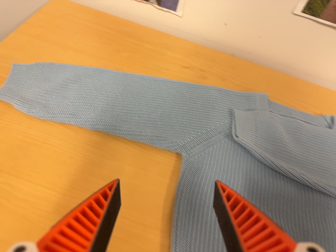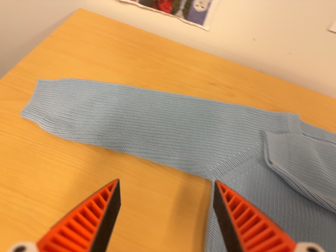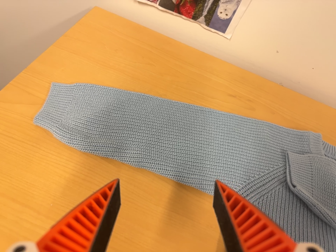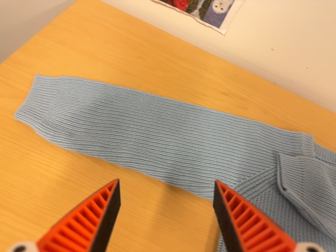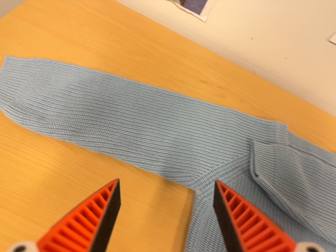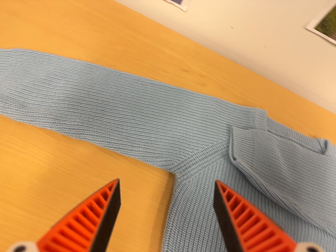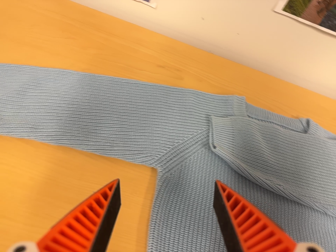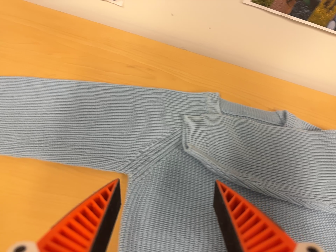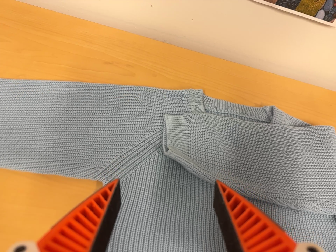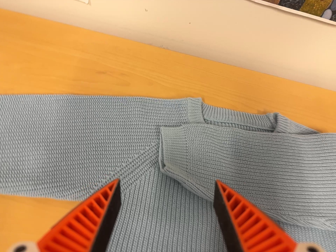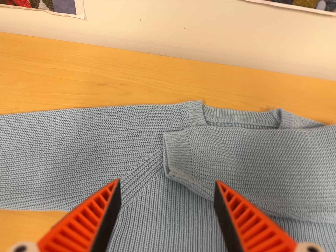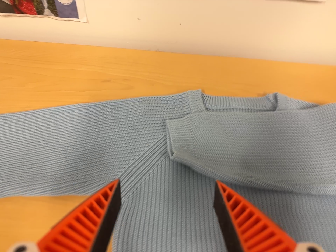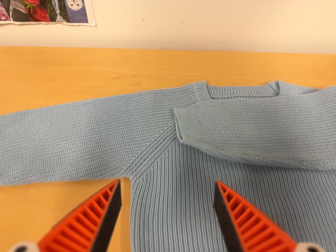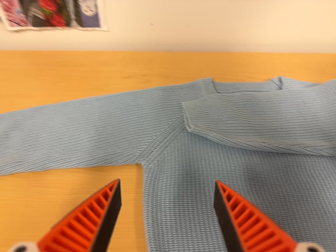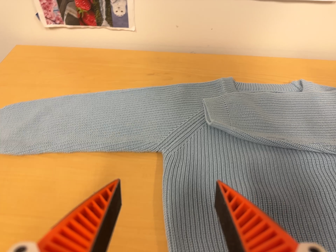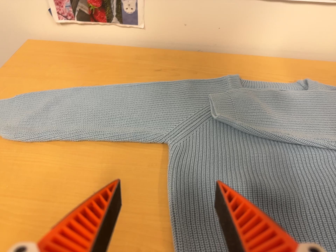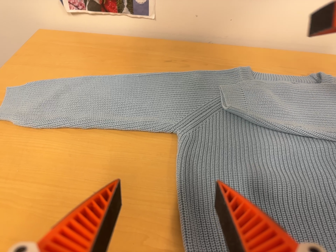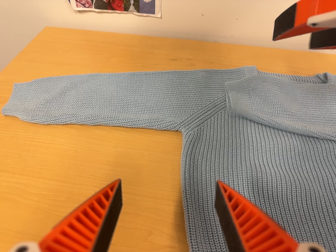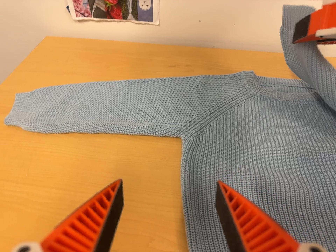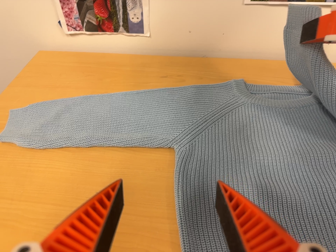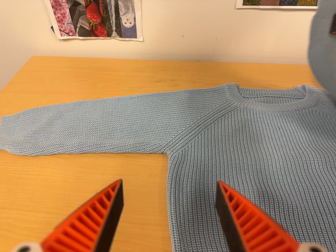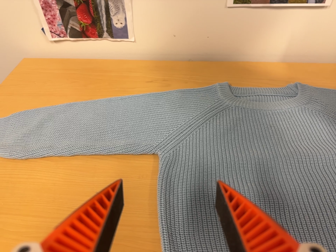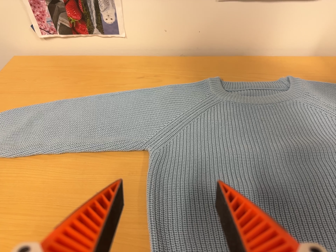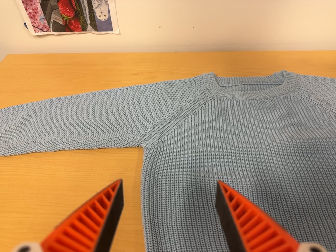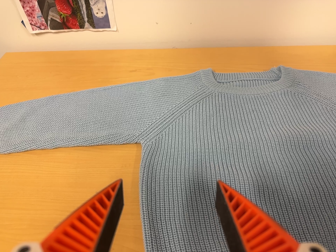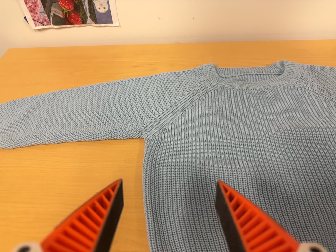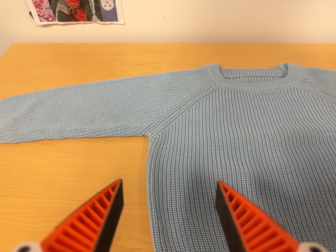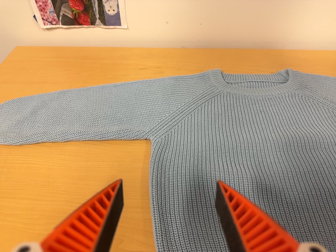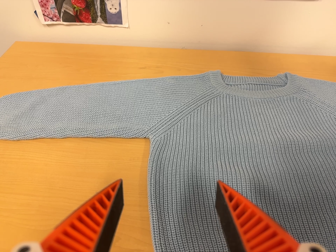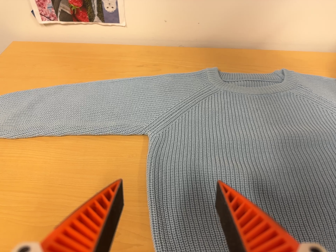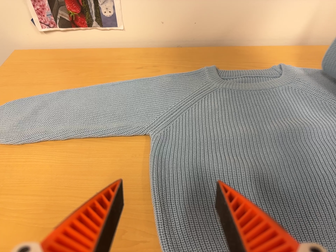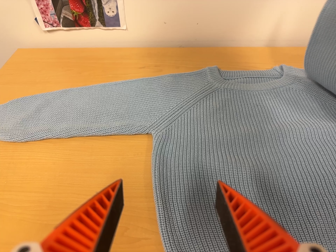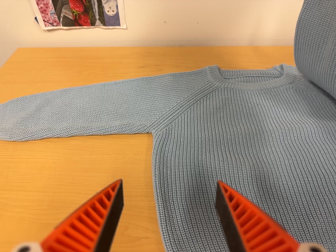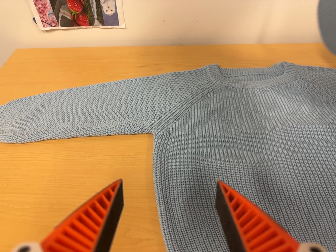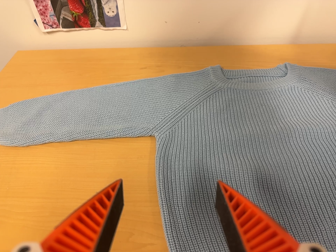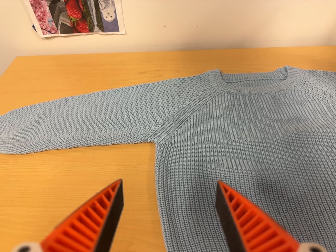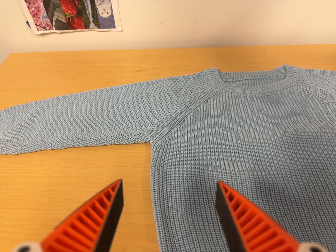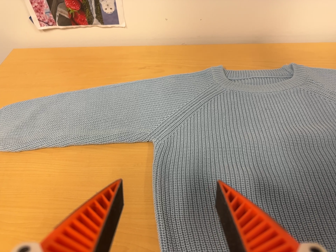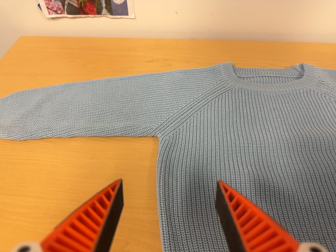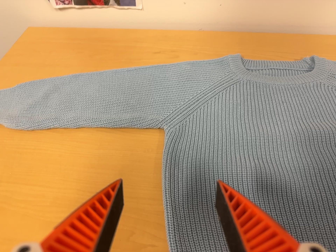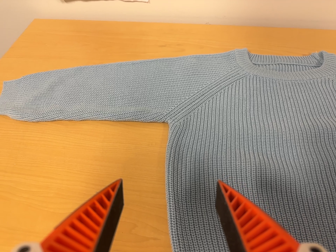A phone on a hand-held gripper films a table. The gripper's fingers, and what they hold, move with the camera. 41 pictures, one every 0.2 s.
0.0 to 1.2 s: The camera travels toward the top of its view, about 6 cm.
1.2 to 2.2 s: The camera travels to its right, about 9 cm, so close, fixed things drift to the left. It rolls about its line of sight by about 15 degrees, and the scene rotates counterclockwise.
2.2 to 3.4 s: The camera travels toward the bottom of its view and backward, about 16 cm. Its aim tips toward the top of its view by about 10 degrees.
3.4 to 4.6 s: The camera travels to its right, about 6 cm, so close, fixed things drift to the left.
4.6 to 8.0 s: The camera shifts only a little, or ends up much as it began.
The film runs backward here.
